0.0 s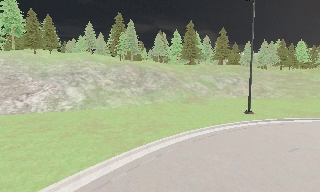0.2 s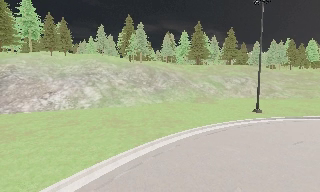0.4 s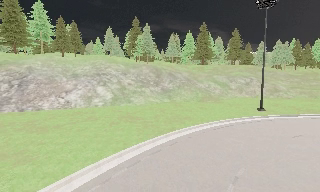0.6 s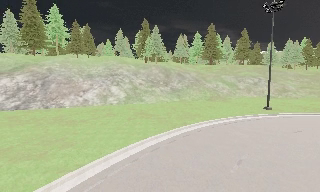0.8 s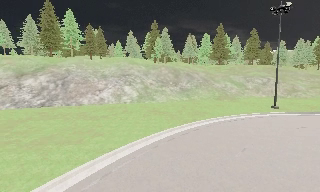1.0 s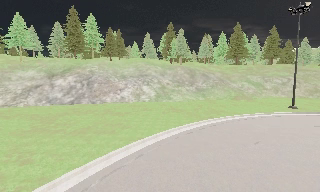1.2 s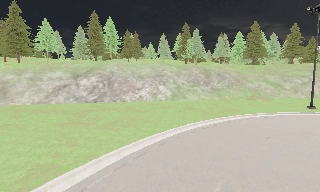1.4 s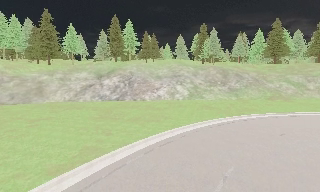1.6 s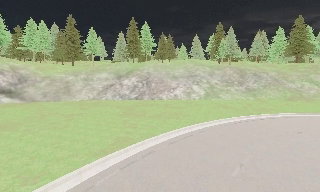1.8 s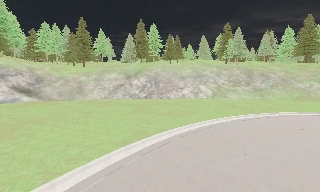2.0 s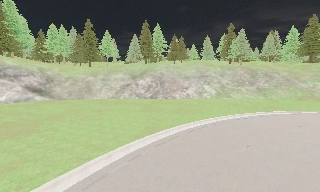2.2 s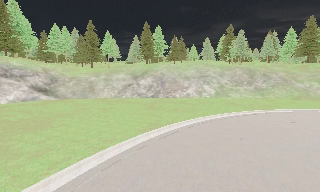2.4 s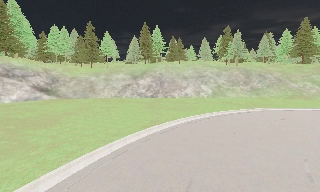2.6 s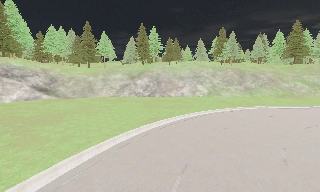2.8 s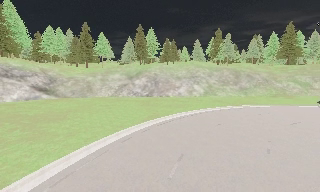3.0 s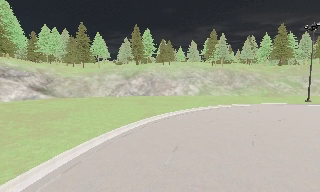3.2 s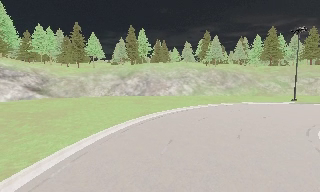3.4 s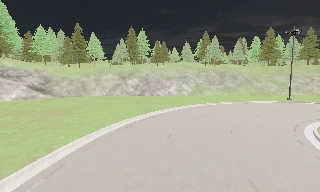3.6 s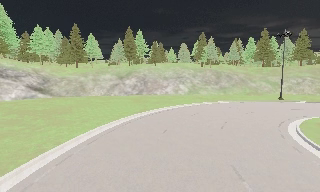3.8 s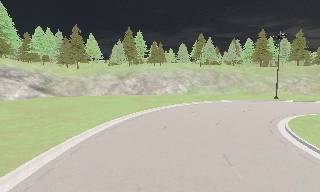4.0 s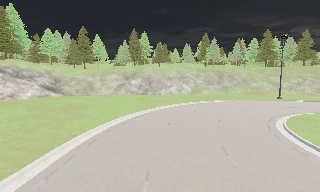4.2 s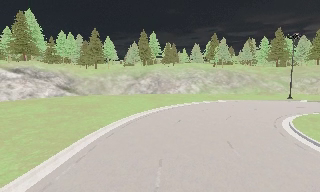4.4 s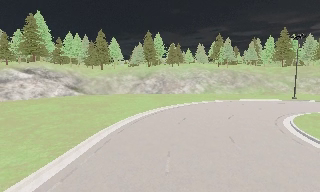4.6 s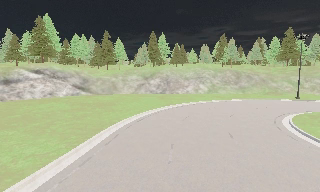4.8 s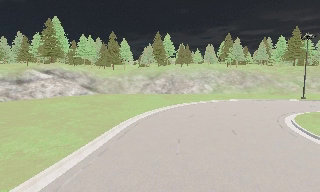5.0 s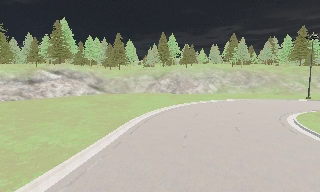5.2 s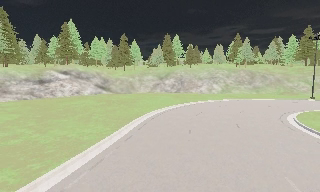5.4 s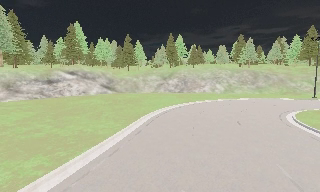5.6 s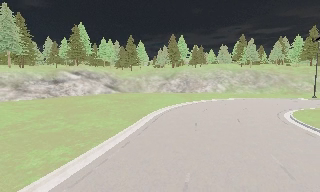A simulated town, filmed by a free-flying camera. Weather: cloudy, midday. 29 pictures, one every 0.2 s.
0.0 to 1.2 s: The camera pans to its left, which is counterclockwise from overhead, by about 20 degrees. It travels backward and to its left, about 8 m, so what stands in front gets smaller.
1.2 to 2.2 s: The scene slides to the right, as the camera pans about 15 degrees to its left. It travels backward, about 6 m, so what stands in front gets smaller.
2.2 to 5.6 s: The camera travels backward, about 16 m, so what stands in front gets smaller.
The film runs forward here.
